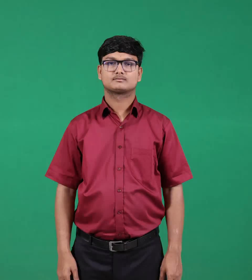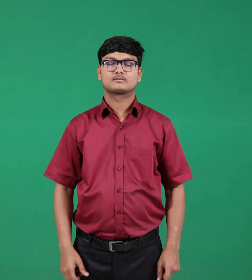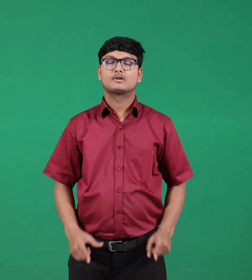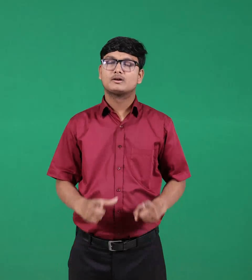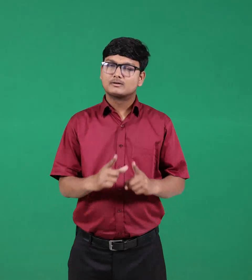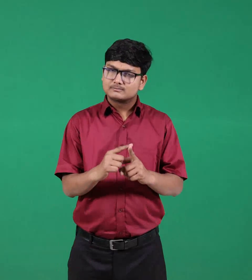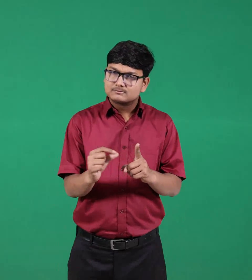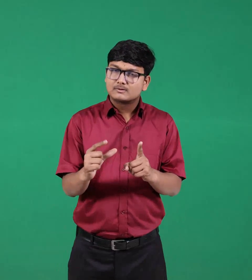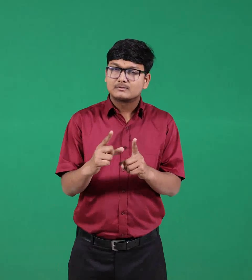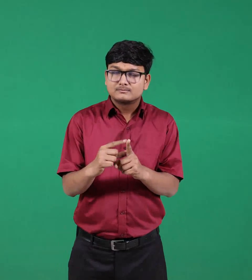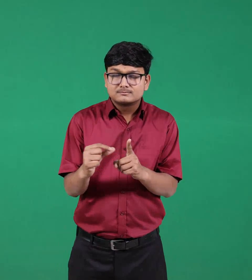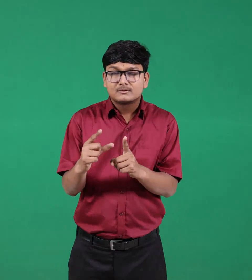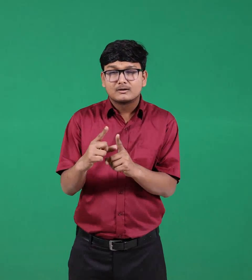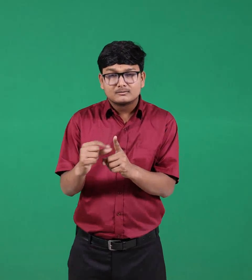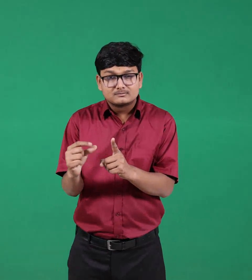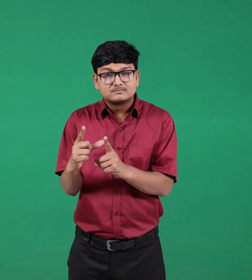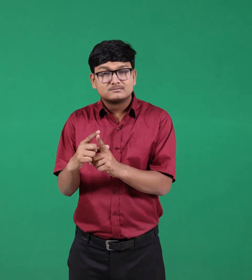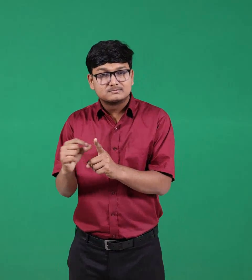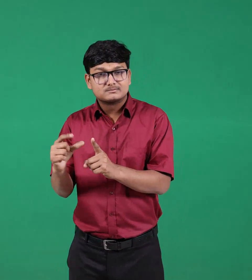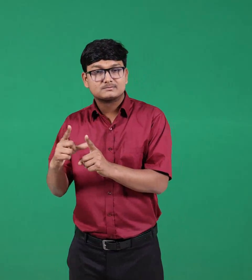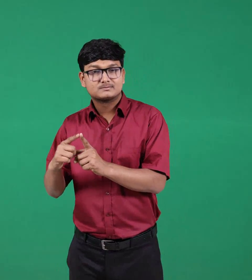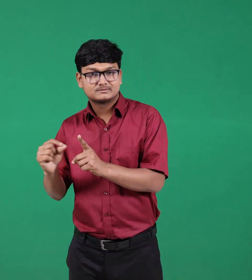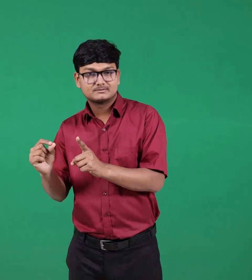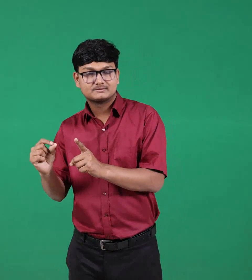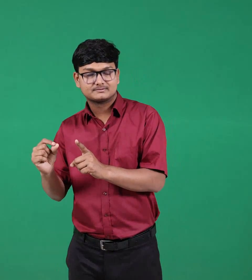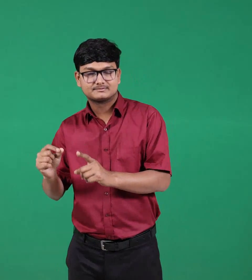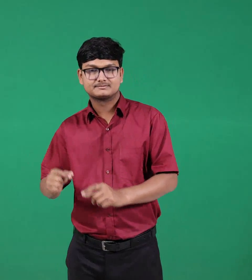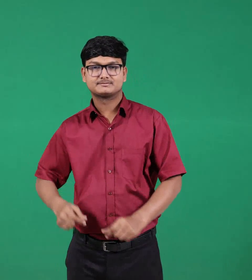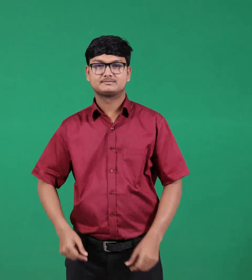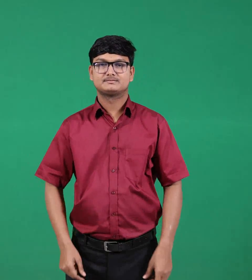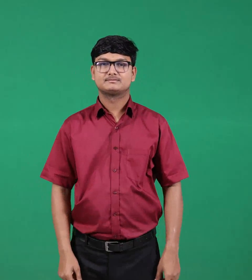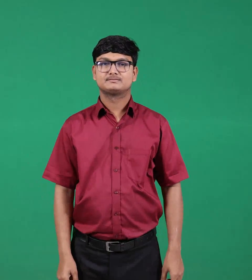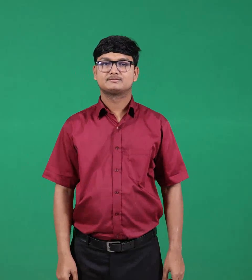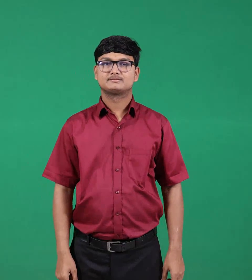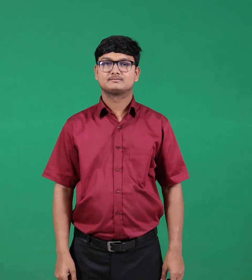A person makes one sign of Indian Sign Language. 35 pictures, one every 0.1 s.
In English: doing
